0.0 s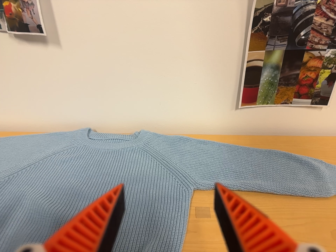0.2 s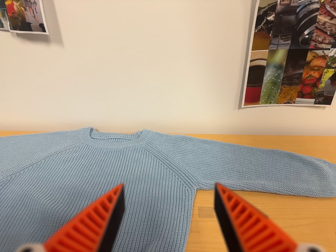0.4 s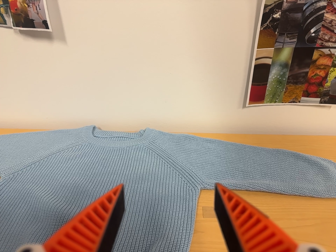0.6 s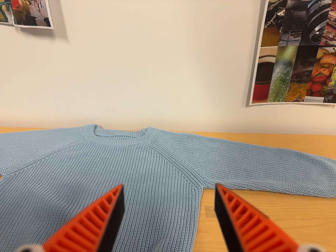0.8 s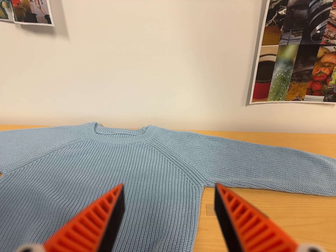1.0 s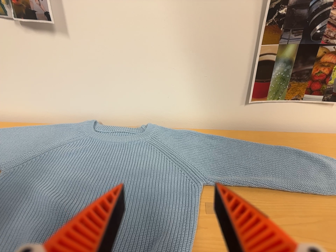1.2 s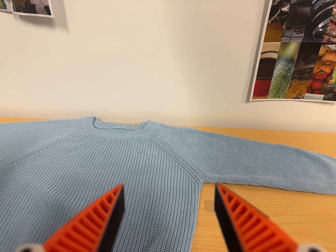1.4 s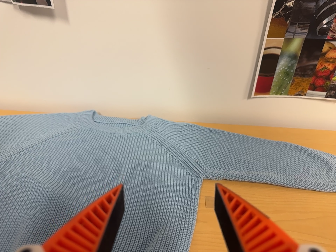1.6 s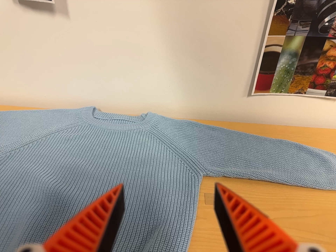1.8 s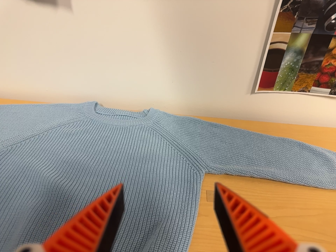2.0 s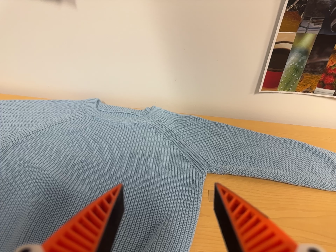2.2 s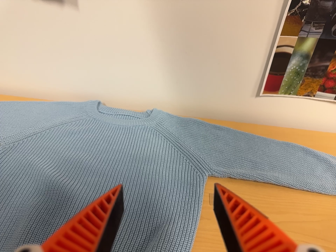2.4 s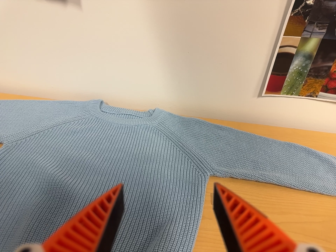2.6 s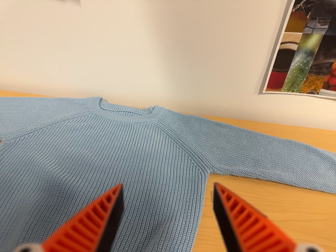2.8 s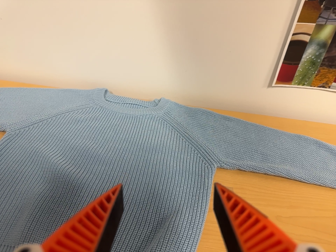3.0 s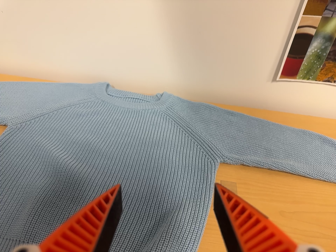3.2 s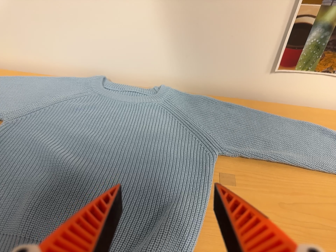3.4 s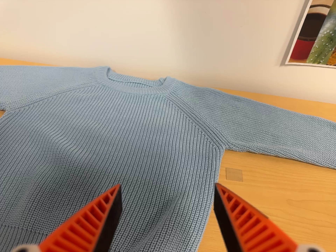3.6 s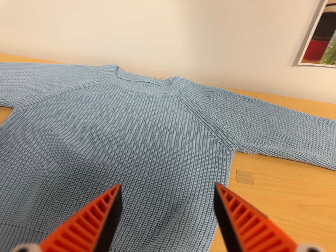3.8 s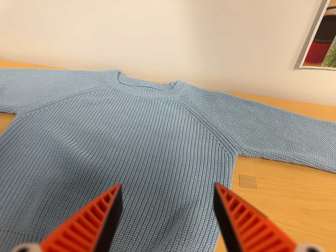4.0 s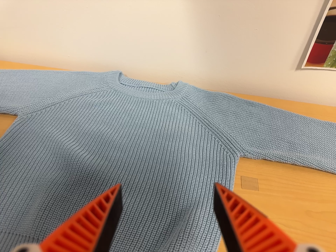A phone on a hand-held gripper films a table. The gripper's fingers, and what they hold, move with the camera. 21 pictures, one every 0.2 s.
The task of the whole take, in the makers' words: left arm across.
0.0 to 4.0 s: The camera travels forward and to its left, about 9 cm, so what stands in front looms larger. Its aim tips toward the bottom of its view by about 10 degrees, and the scene shifts upward.
The film runs forward here.
